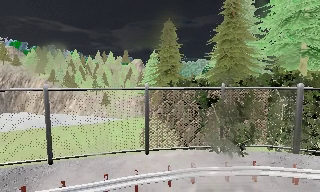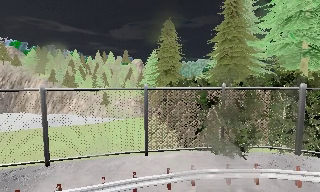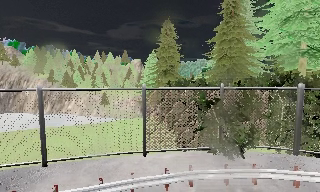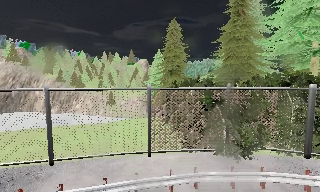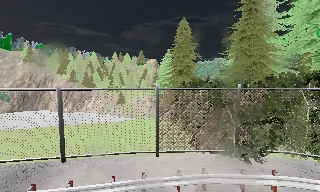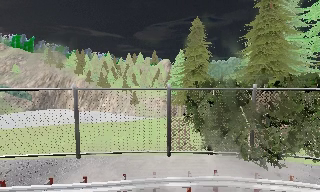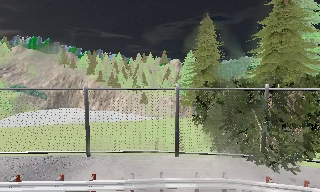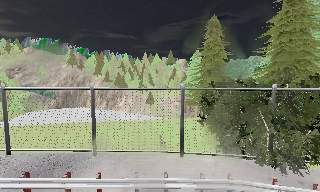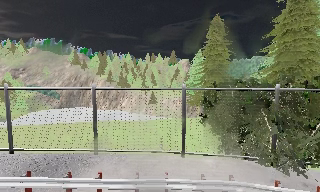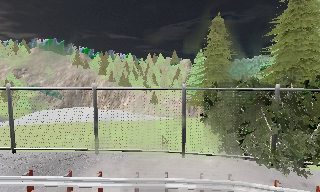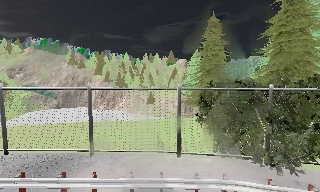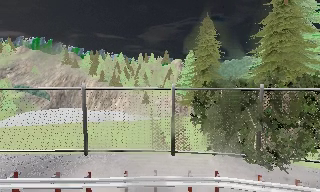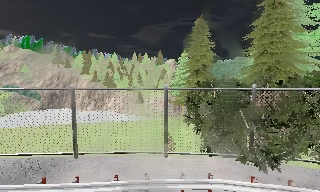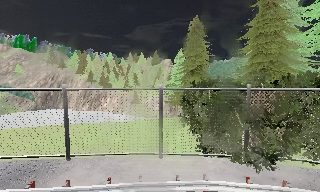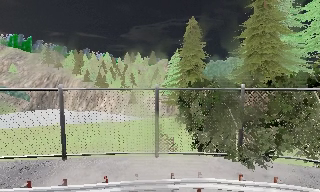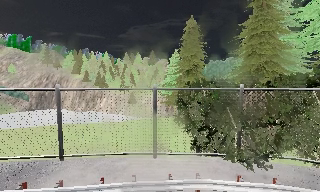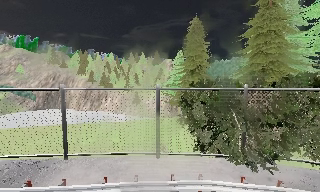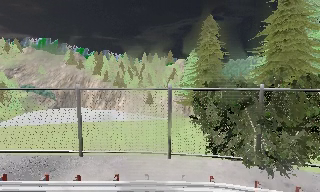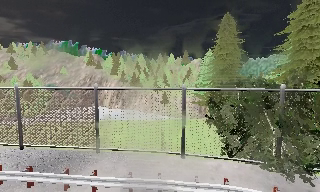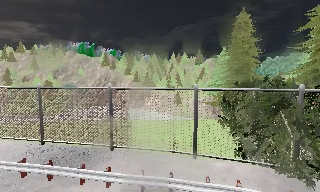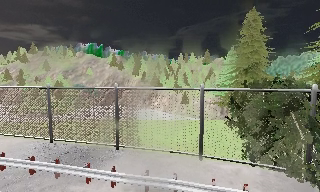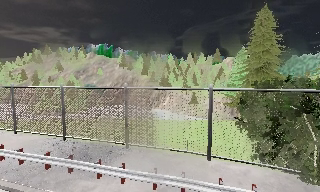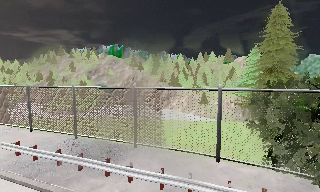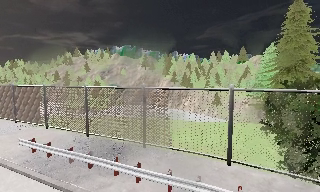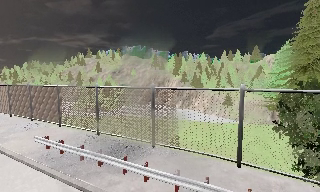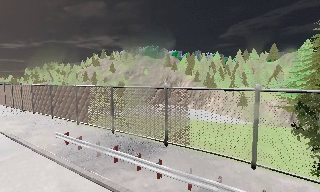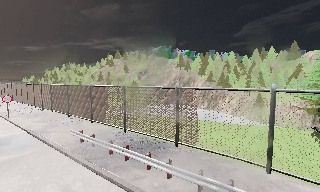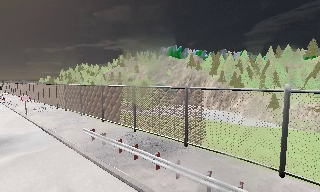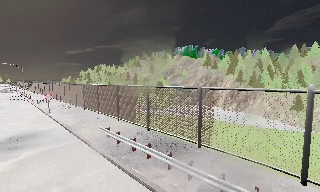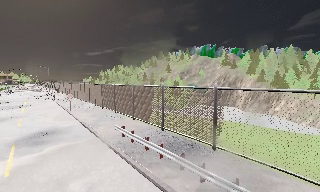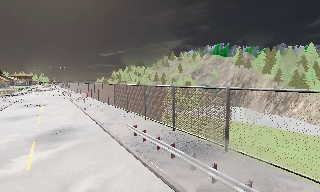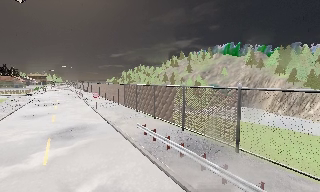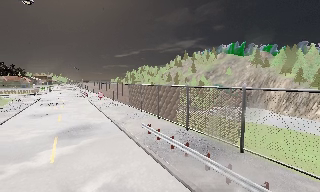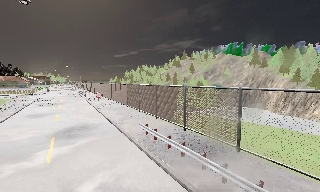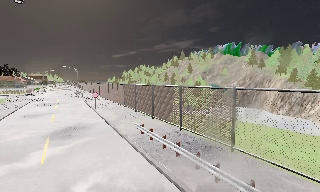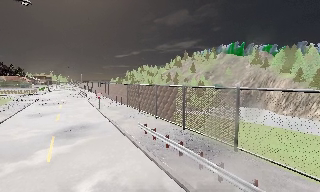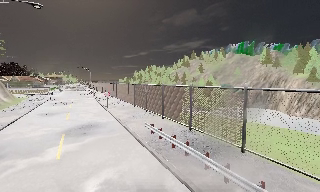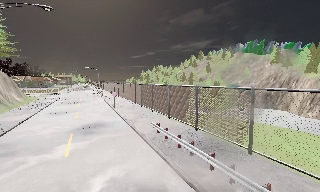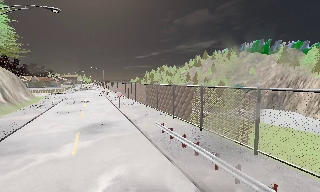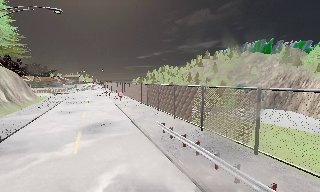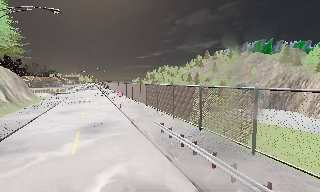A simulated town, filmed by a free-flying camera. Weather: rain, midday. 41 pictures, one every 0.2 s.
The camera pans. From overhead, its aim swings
counterclockwise.
The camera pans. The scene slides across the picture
to the right.
0.0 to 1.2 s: The camera pans to its left, which is counterclockwise from overhead, by about 15 degrees.
1.2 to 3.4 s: The camera travels to its right, about 0.5 m.
3.4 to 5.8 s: The camera pans to its left, which is counterclockwise from overhead, by about 50 degrees. It travels to its right, about 1 m.
5.8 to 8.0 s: The camera pans to its left, which is counterclockwise from overhead, by about 15 degrees. It travels backward, about 0.5 m, so what stands in front gets smaller.
The film runs backward here.
